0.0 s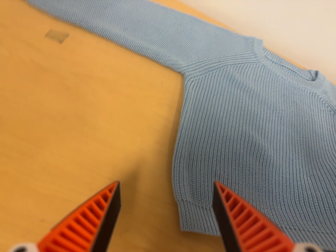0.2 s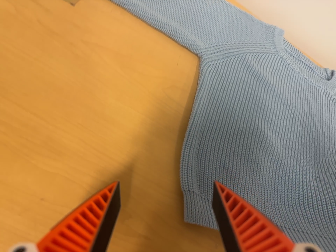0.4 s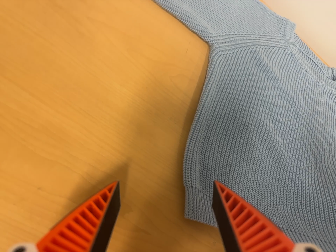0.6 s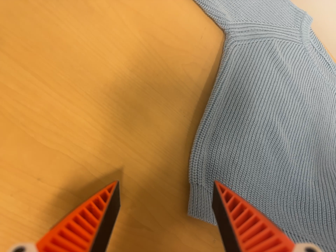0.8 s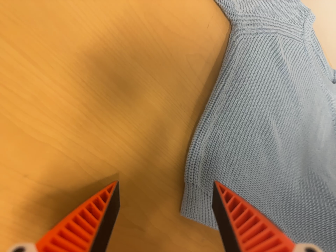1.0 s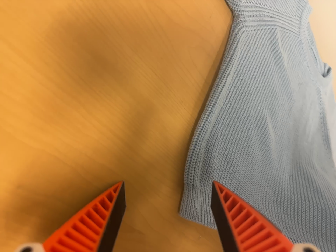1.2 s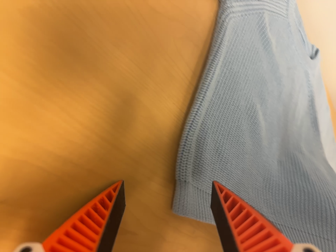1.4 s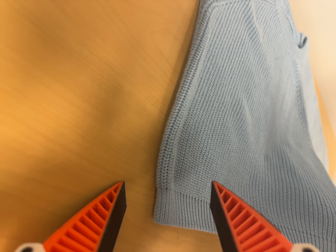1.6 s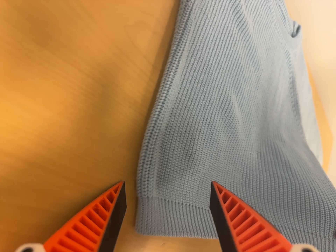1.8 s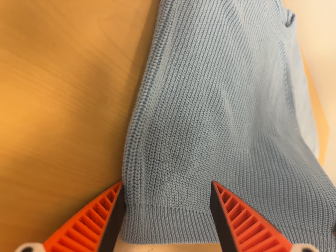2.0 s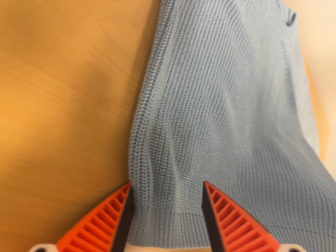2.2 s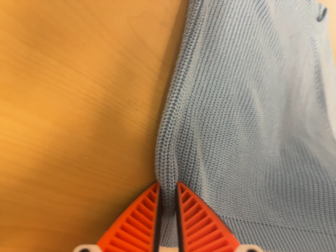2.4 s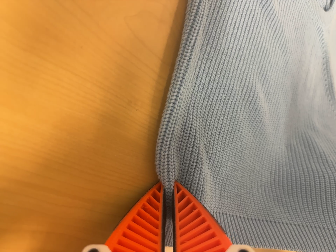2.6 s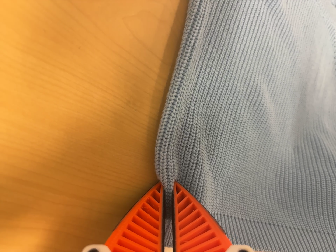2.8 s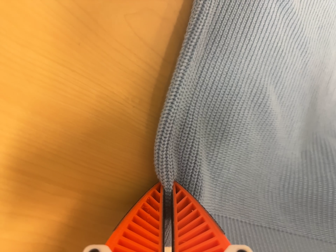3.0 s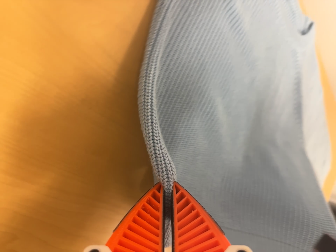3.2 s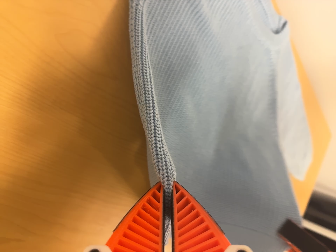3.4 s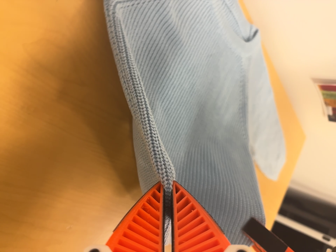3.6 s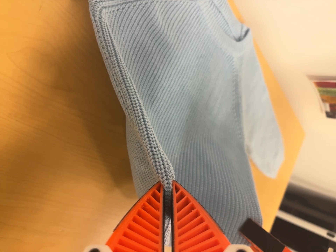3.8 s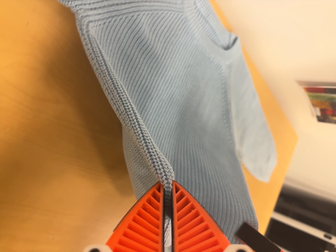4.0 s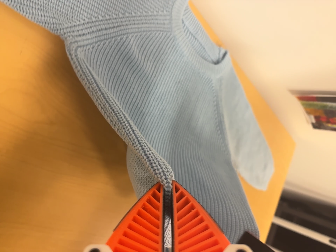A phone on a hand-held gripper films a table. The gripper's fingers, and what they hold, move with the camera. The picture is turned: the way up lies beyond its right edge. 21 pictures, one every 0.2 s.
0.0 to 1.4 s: The camera pans to its right by about 20 degrees. It travels forward, toward the top of its view and to its left, about 18 cm, so what stands in front looms larger. Its aim tips toward the bottom of its view by about 30 degrees, and the scene shifts upward. It rolls about its line of sight by about 15 degrees, and the scene rotates clockwise.
1.4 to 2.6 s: The camera travels forward, about 6 cm, so what stands in front looms larger.
2.6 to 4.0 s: The camera travels to its right and backward, about 16 cm, so close, fixed things drift to the left.
The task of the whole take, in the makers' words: fold up.
The film runs forward here.
